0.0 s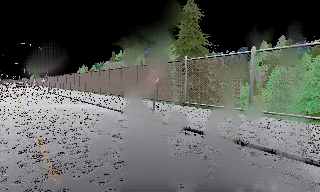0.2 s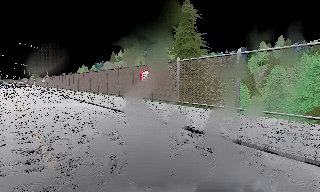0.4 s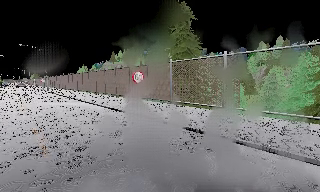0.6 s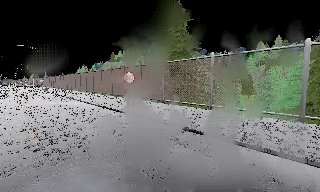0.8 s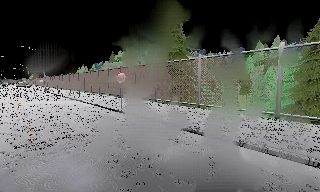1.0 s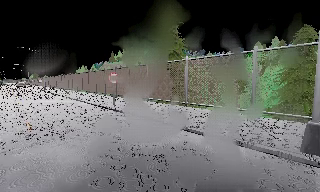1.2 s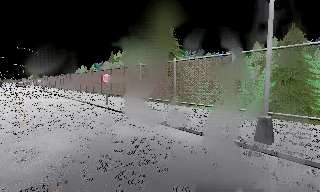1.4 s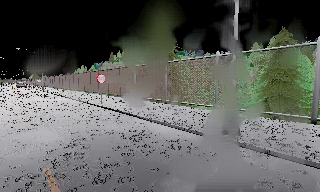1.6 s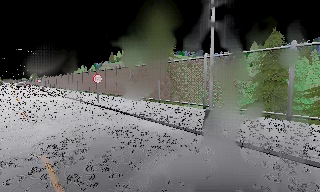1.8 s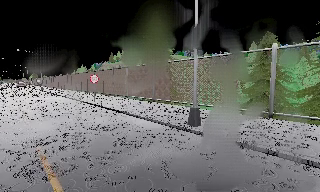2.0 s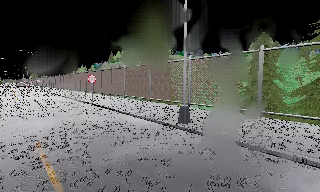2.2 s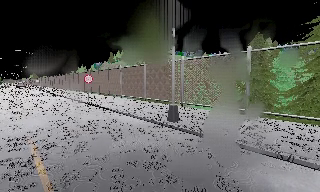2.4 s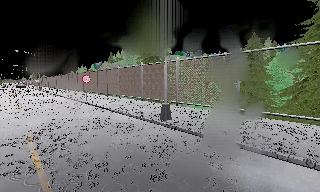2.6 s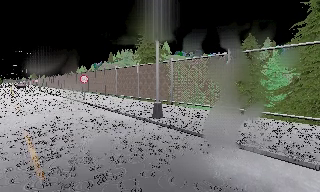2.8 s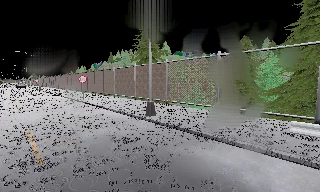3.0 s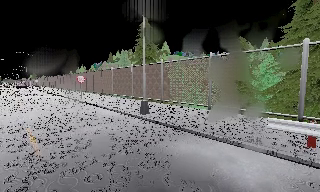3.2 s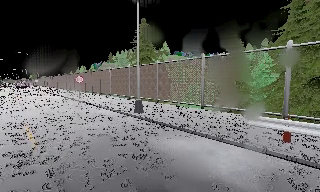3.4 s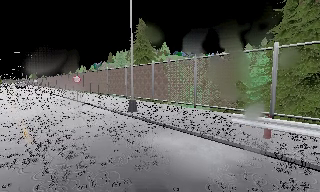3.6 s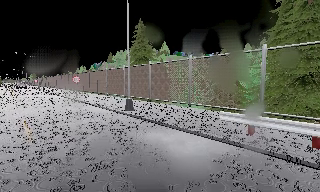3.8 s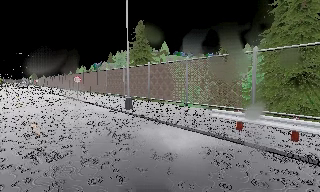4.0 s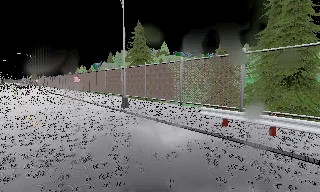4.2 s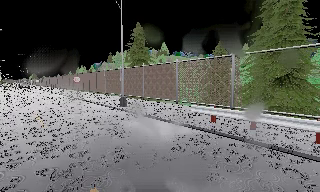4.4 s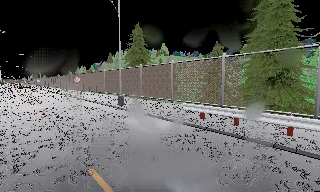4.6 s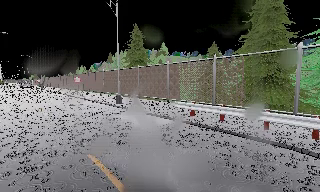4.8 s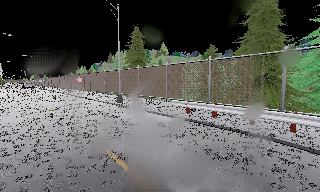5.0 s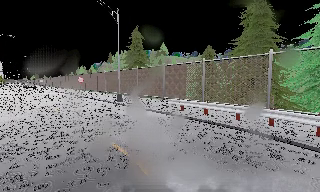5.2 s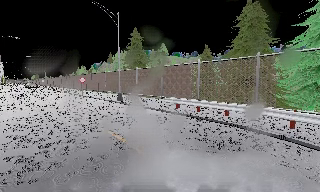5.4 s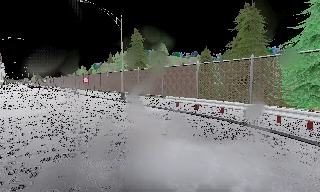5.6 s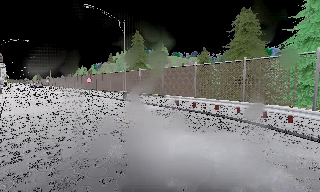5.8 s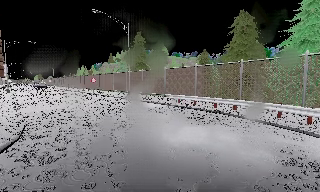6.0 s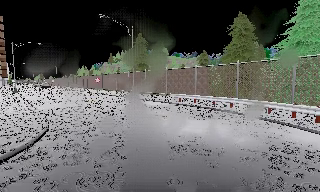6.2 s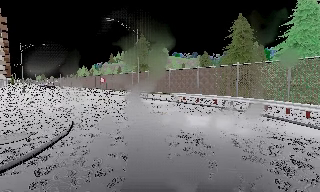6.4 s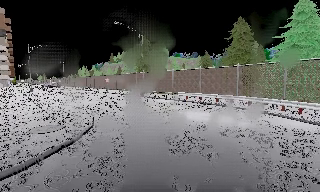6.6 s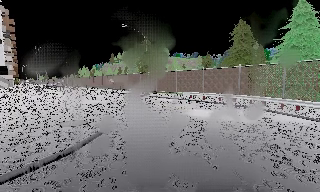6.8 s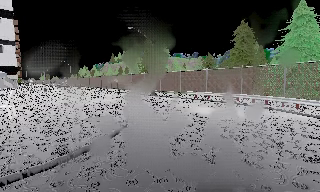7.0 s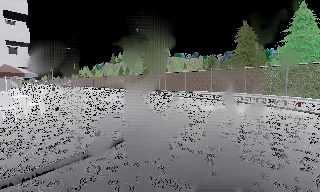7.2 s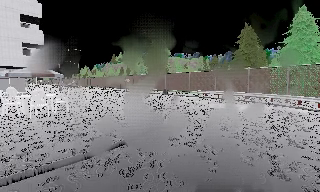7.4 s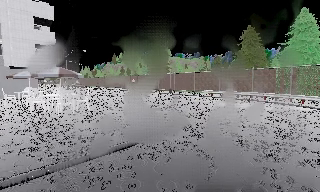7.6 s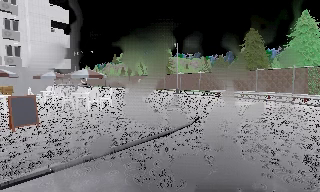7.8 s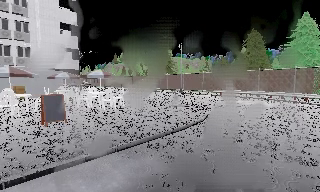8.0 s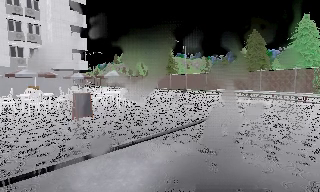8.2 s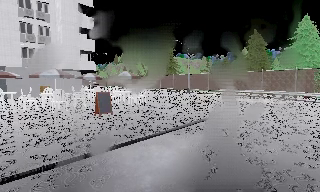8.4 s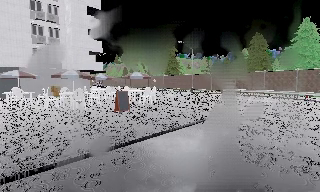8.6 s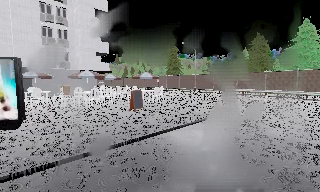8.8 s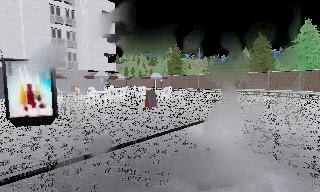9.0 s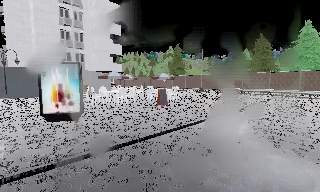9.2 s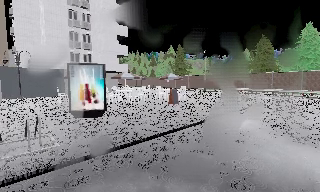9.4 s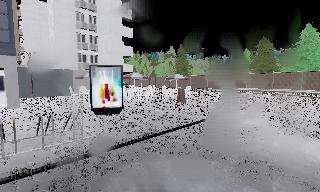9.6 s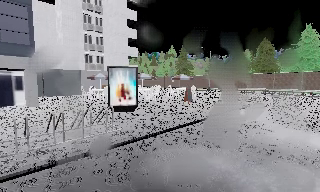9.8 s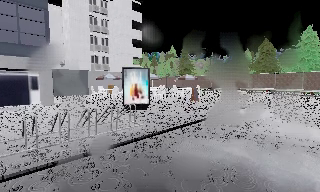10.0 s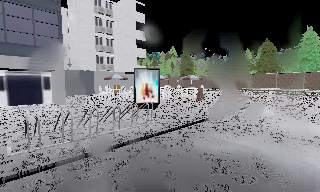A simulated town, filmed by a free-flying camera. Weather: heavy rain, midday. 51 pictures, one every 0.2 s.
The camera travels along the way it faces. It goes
backward.
0.0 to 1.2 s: The camera travels backward and to its right, about 5 m, so what stands in front gets smaller.
1.2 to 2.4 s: The camera travels backward and to its right, about 3.5 m, so what stands in front gets smaller. It loses speed.
2.4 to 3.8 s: The camera travels backward and to its right, about 3.5 m, so what stands in front gets smaller.
3.8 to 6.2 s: The camera travels backward, about 9 m, so what stands in front gets smaller.
6.2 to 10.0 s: The camera travels backward and to its left, about 19 m, so what stands in front gets smaller.
The film runs backward here.
